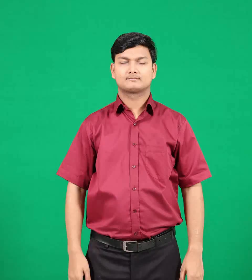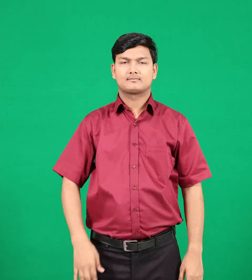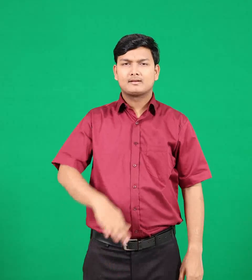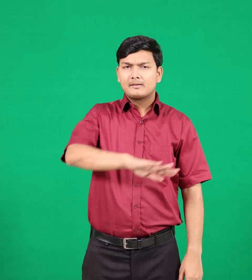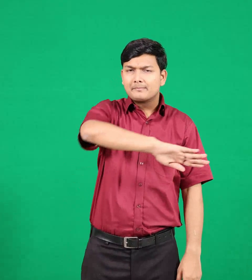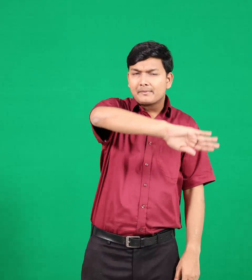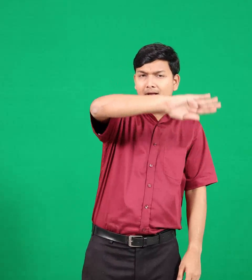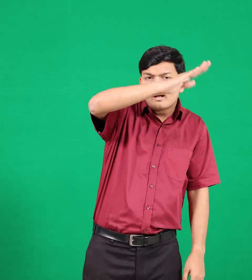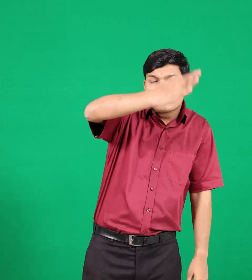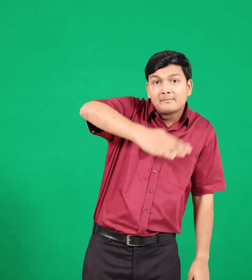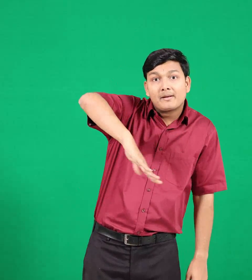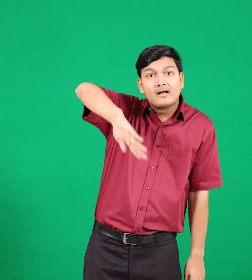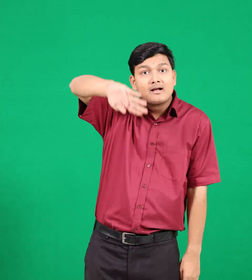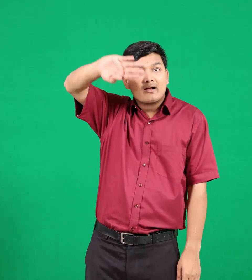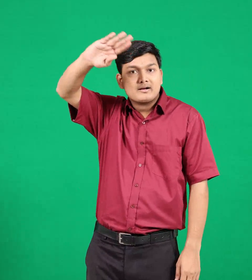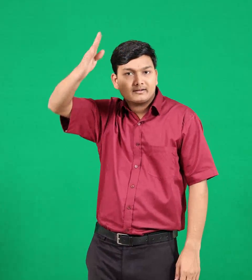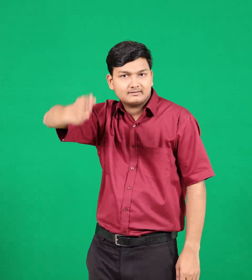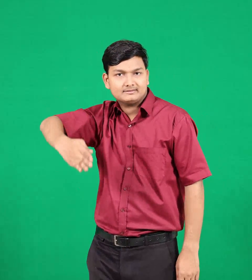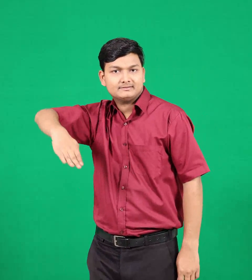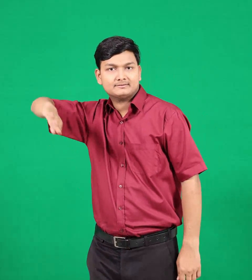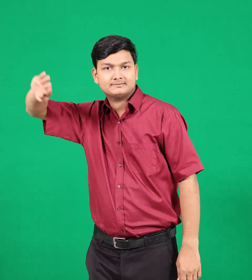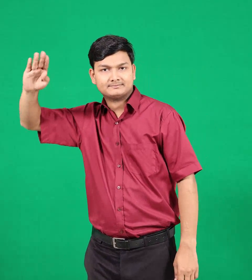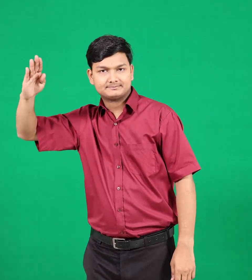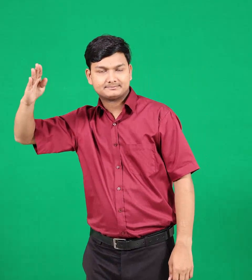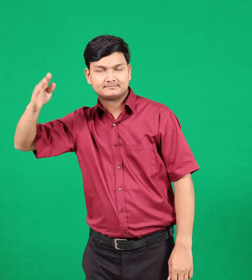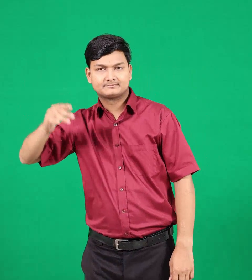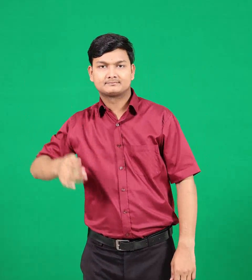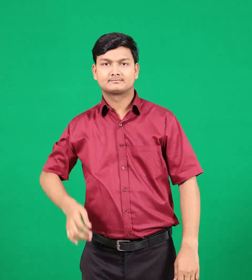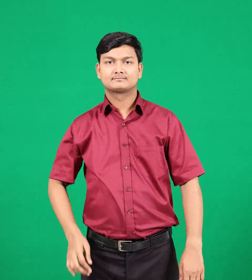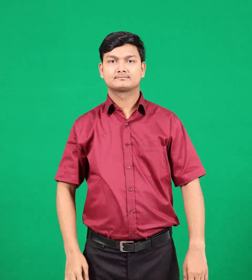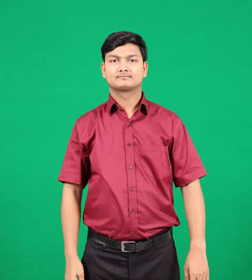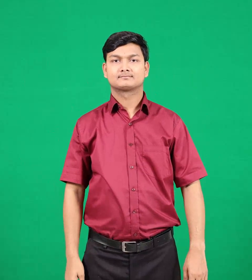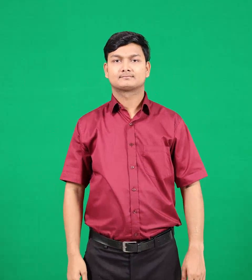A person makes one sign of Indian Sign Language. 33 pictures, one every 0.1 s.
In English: mountains
